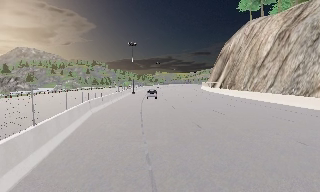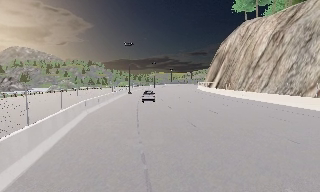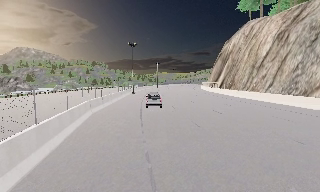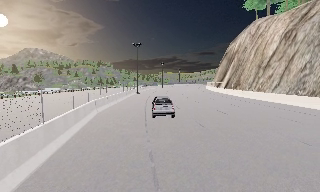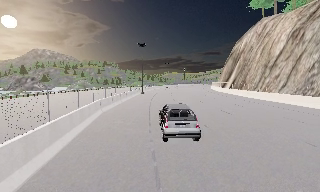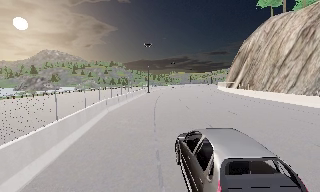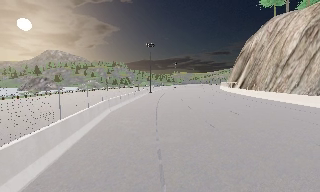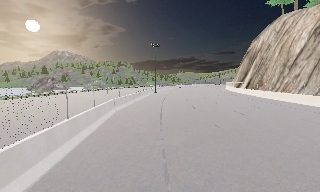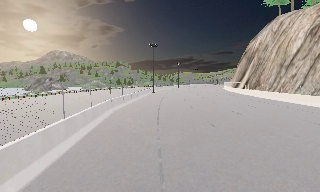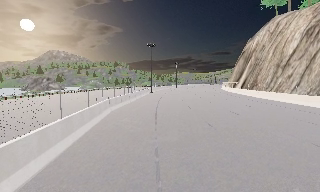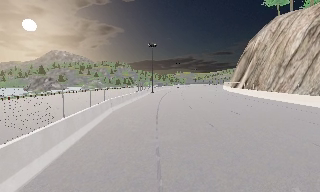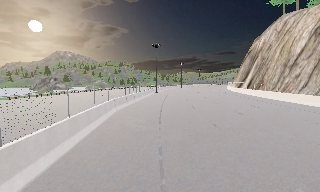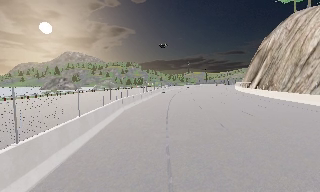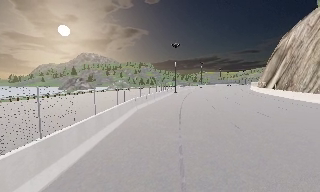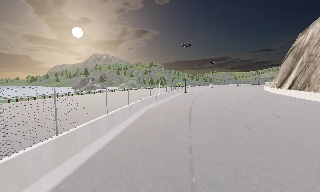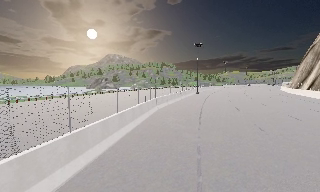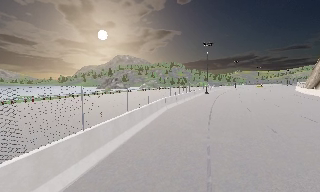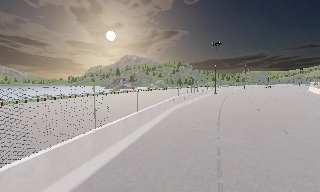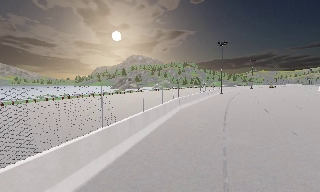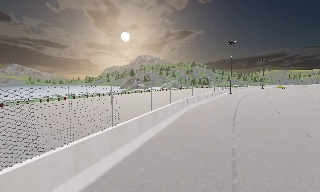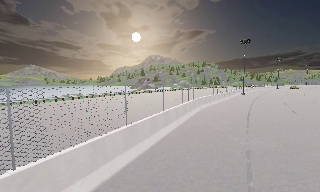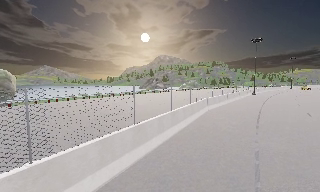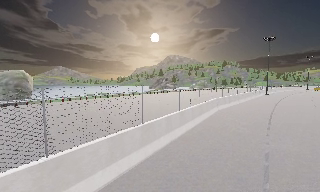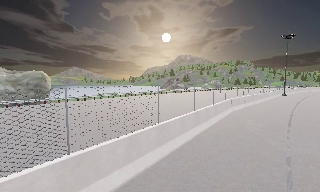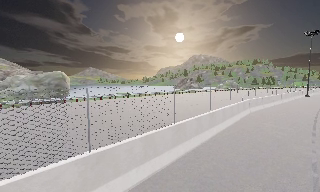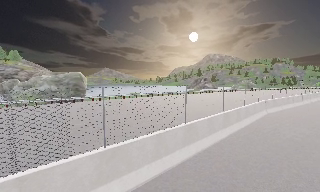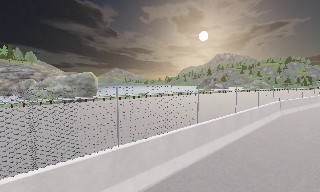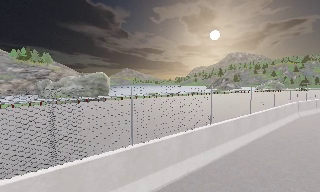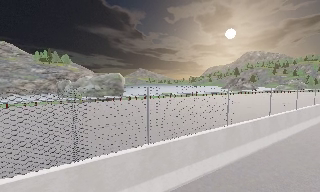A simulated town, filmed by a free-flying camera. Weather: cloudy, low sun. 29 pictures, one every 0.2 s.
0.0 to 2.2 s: The camera travels backward, about 1 m, so what stands in front gets smaller.
2.2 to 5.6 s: The camera pans to its left, which is counterclockwise from overhead, by about 60 degrees. It travels backward and to its left, about 1 m.
The film runs backward here.
